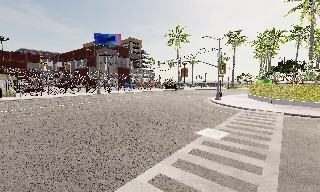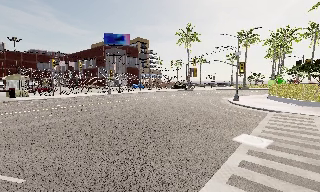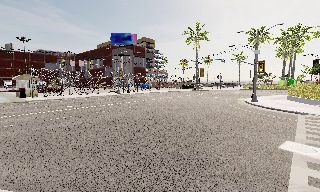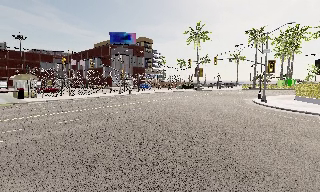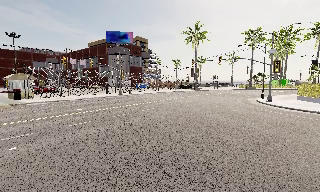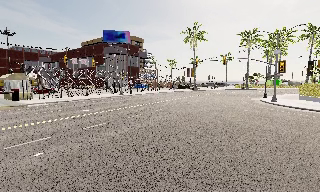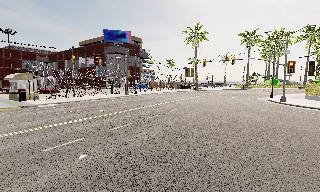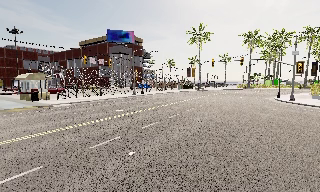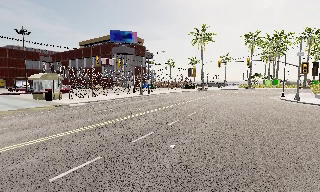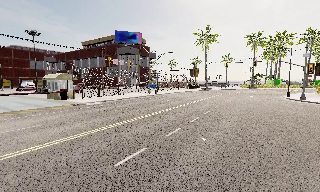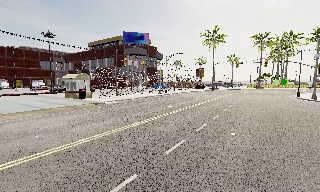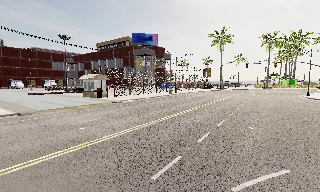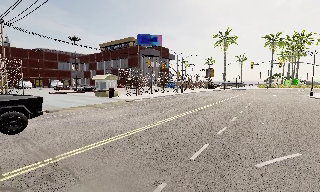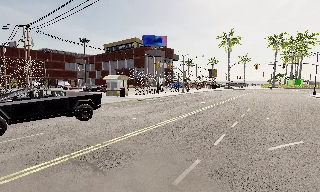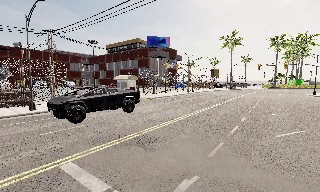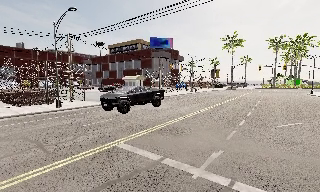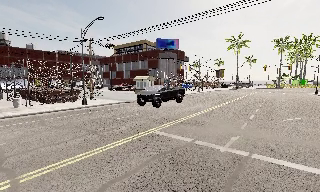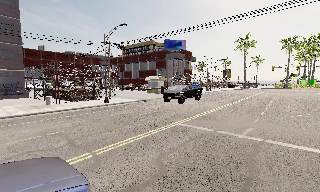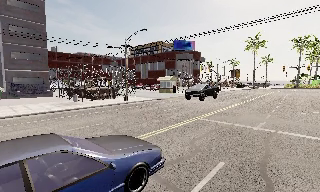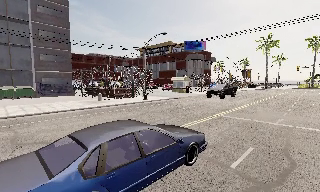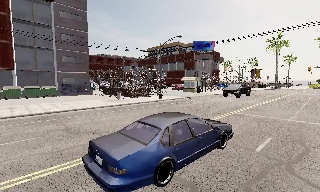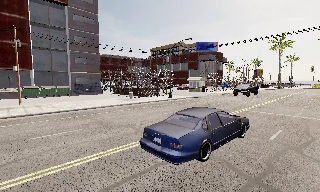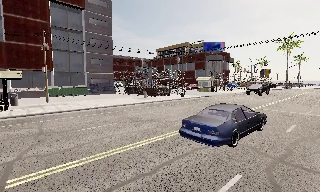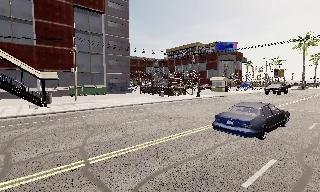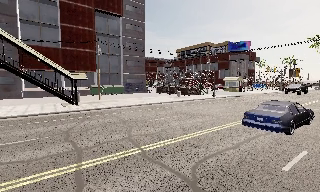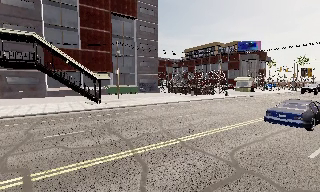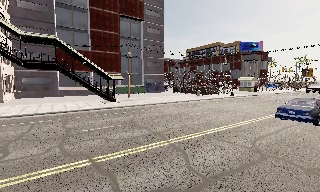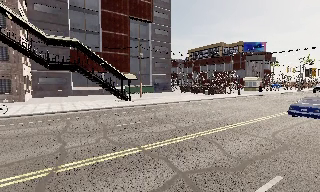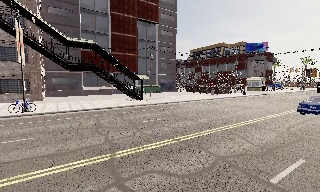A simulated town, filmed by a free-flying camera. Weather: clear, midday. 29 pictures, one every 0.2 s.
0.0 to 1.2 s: The camera travels to its left, about 9 m, so close, fixed things drift to the right.
1.2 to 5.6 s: The scene slides to the right, as the camera pans about 25 degrees to its left. It travels to its left and backward, about 35 m, so close, fixed things drift to the right.
The film runs backward here.
